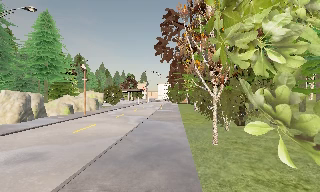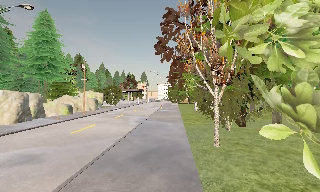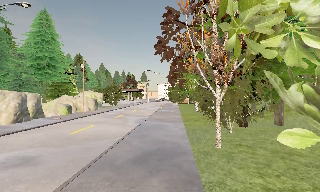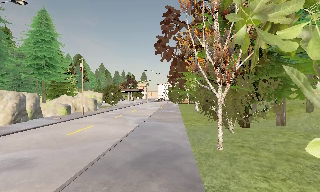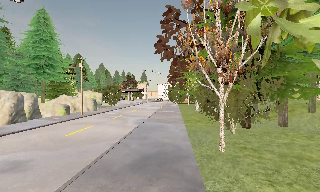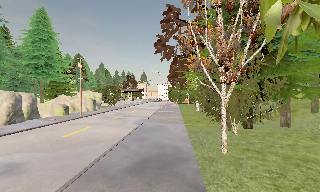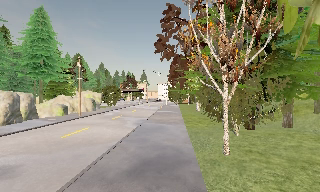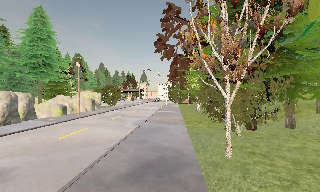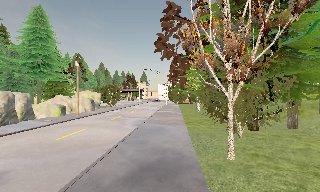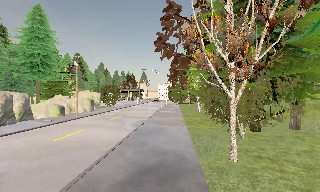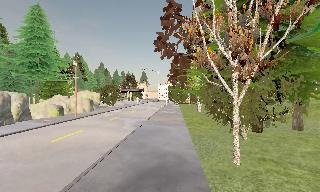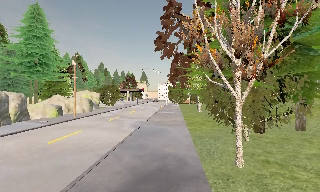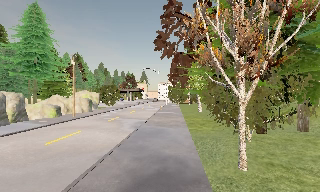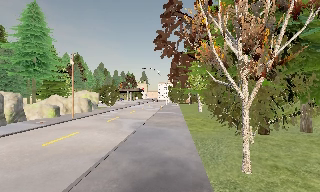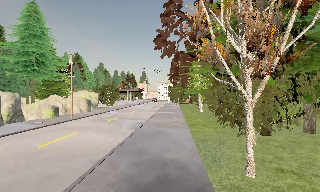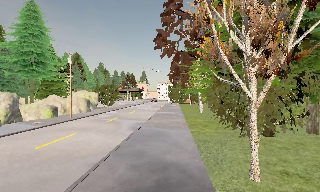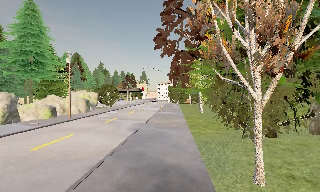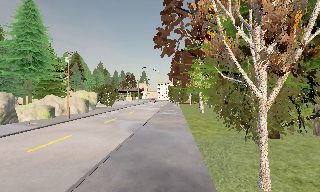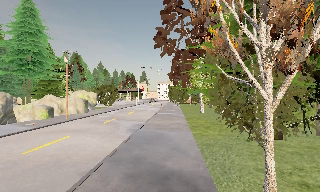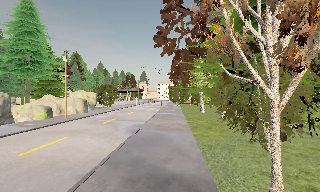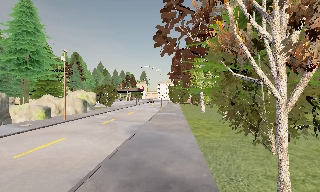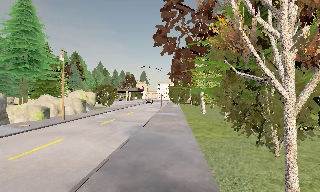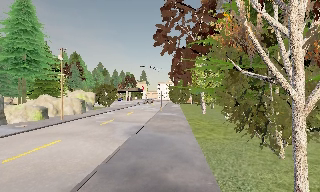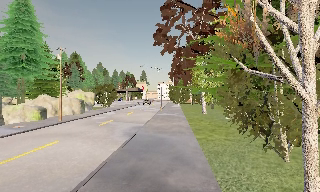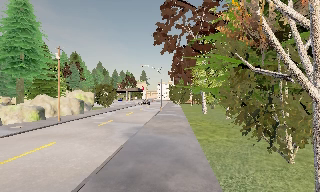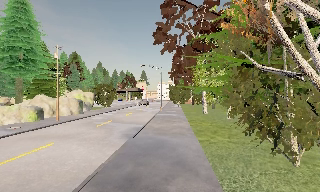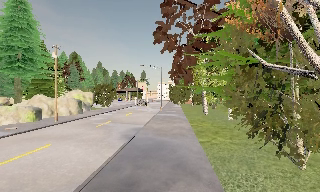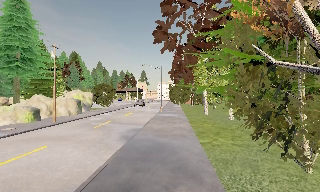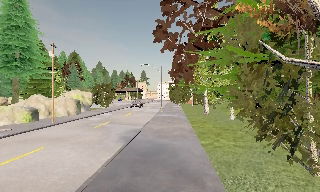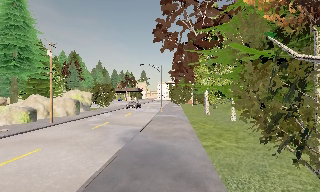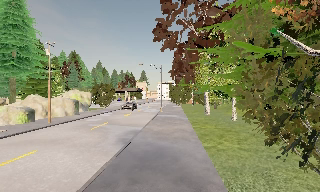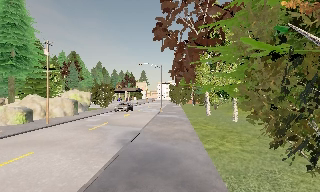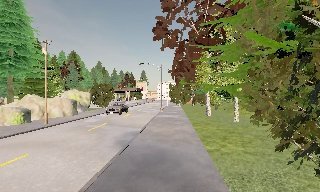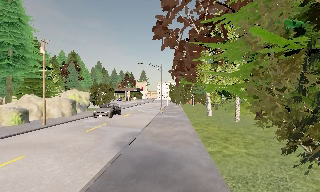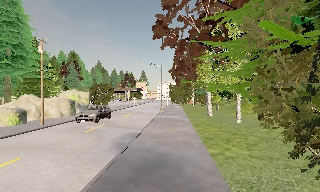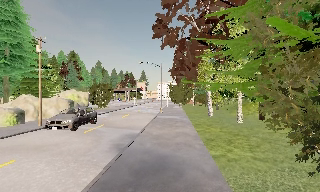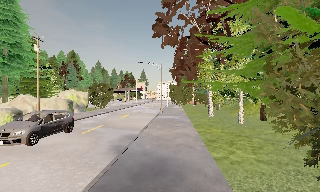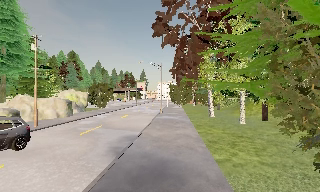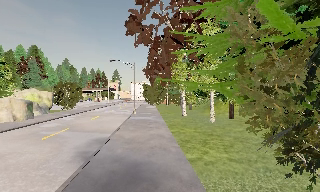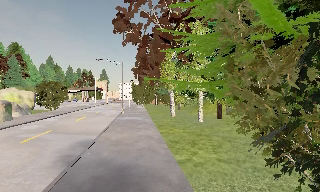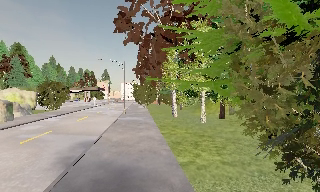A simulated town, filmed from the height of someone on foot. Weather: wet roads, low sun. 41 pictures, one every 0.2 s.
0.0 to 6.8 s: The camera travels forward, about 8 m, so what stands in front looms larger.
6.8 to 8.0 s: The camera swings to its right by about 15 degrees, and the scene slides to the left. It travels forward, about 1.5 m, so what stands in front looms larger.
The film runs forward here.
